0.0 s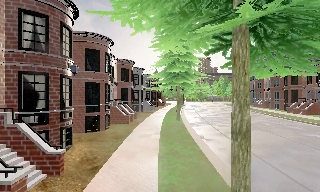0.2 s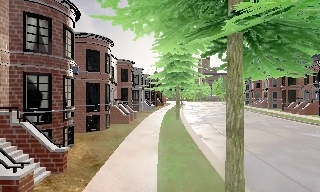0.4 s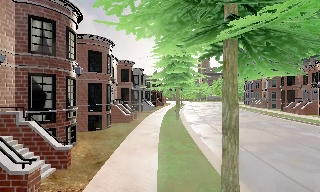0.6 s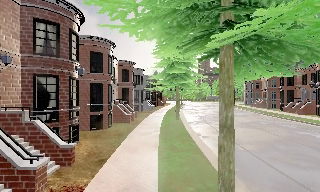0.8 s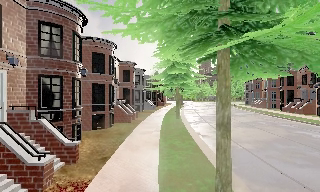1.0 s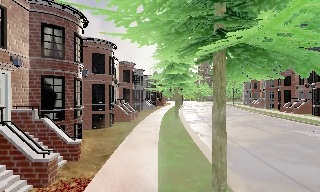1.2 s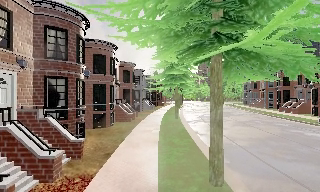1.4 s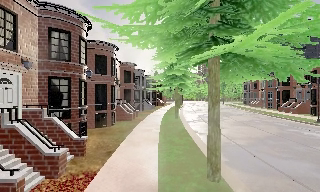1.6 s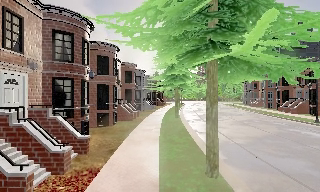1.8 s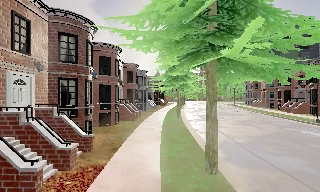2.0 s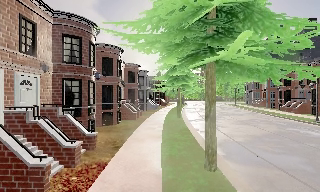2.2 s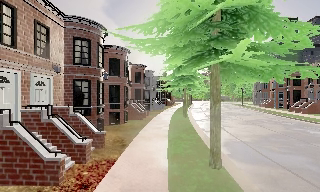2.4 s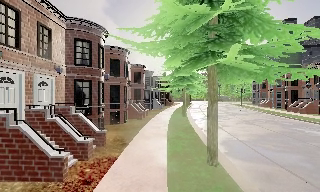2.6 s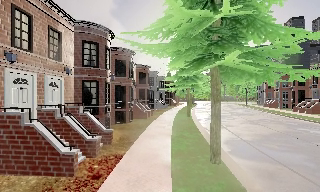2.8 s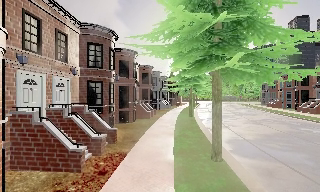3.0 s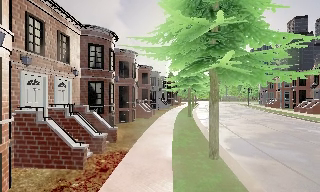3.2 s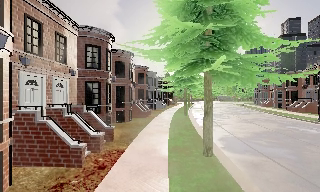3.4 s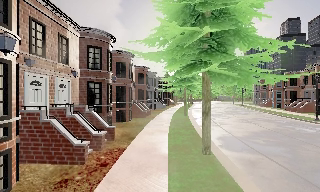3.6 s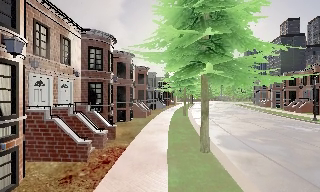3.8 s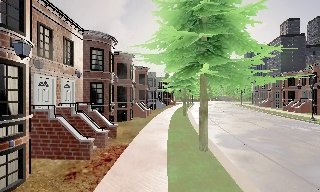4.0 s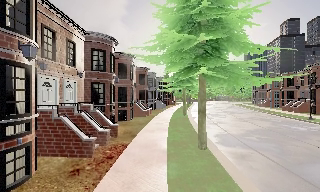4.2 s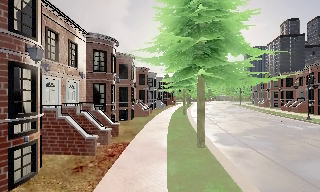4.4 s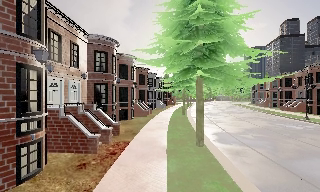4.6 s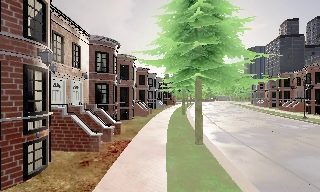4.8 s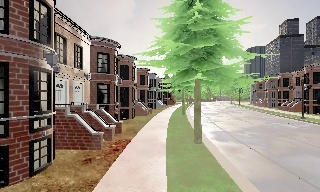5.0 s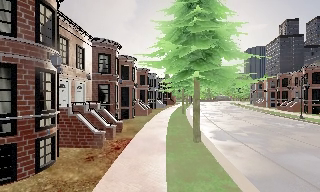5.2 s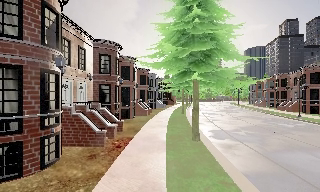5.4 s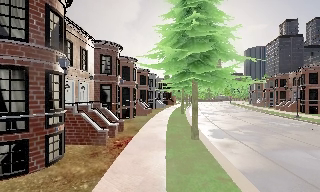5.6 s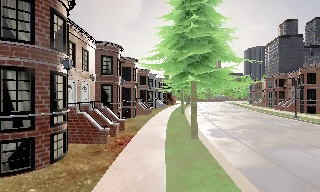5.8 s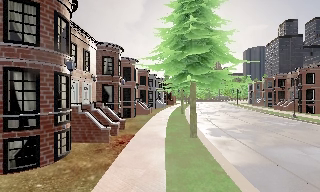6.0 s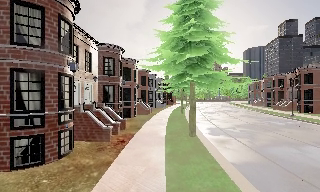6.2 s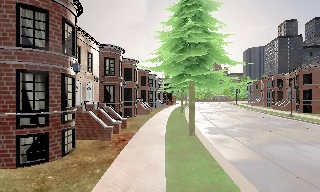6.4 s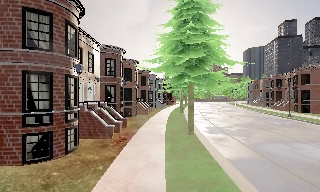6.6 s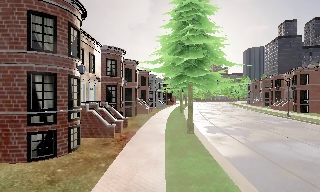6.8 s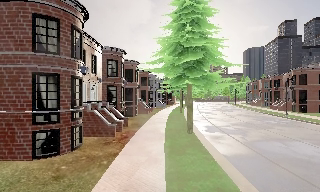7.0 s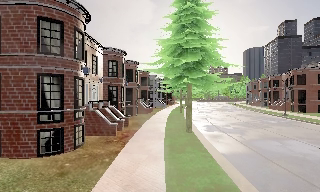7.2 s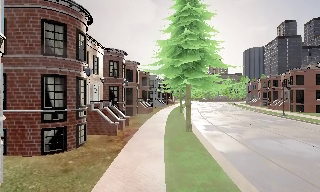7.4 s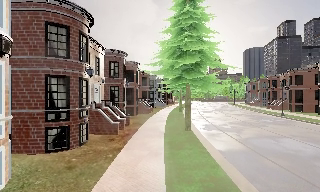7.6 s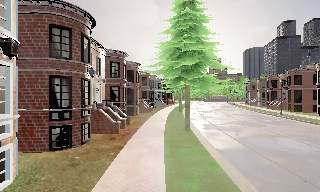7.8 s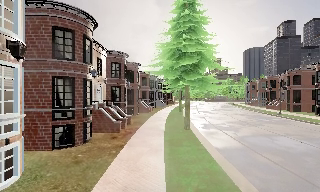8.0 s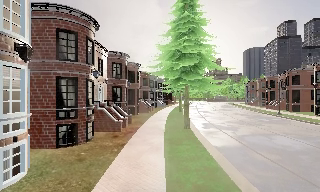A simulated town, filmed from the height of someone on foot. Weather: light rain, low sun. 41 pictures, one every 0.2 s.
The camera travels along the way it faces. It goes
backward.
0.0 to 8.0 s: The camera travels backward, about 9 m, so what stands in front gets smaller.
The film runs backward here.
